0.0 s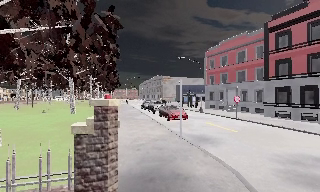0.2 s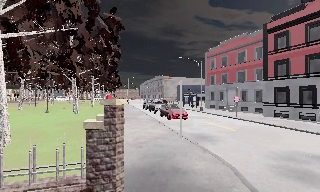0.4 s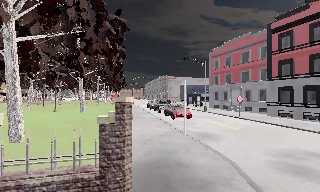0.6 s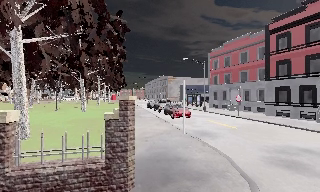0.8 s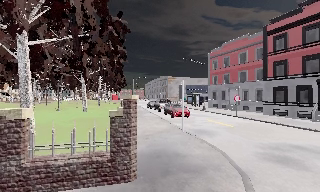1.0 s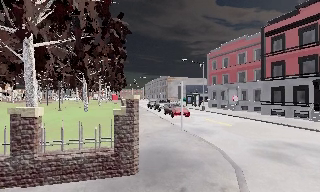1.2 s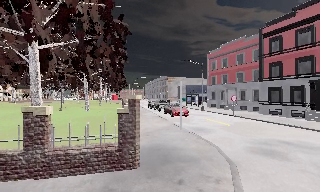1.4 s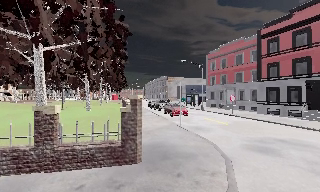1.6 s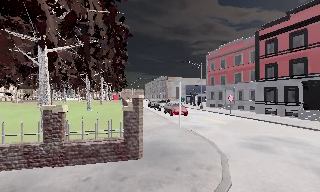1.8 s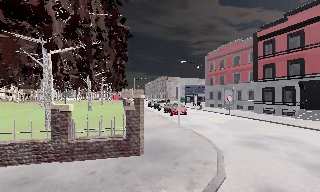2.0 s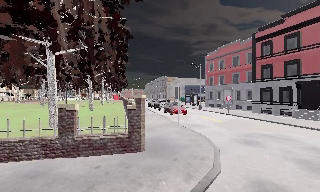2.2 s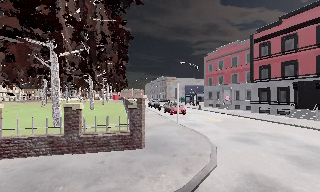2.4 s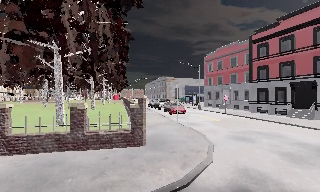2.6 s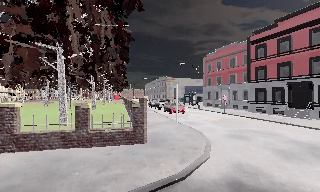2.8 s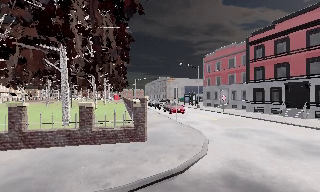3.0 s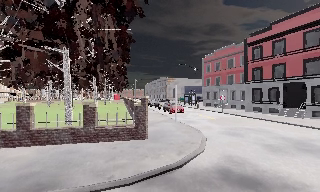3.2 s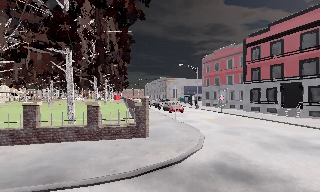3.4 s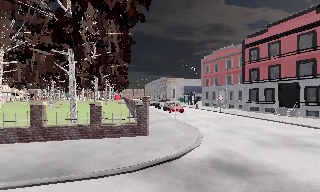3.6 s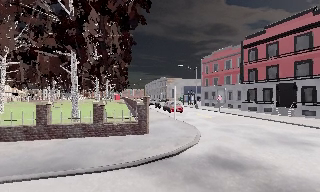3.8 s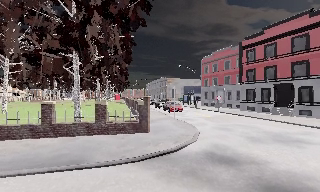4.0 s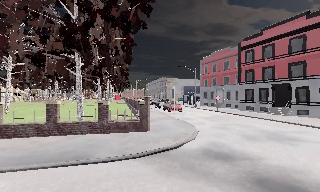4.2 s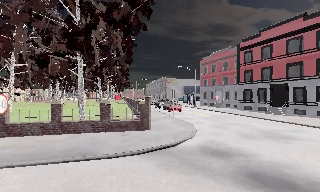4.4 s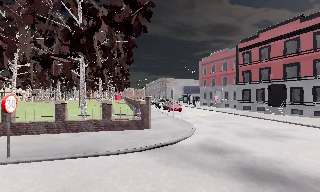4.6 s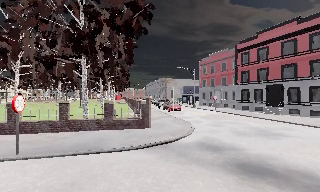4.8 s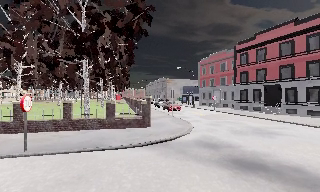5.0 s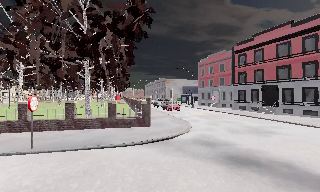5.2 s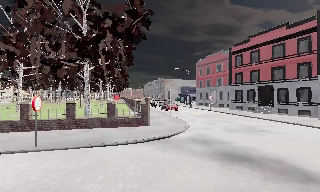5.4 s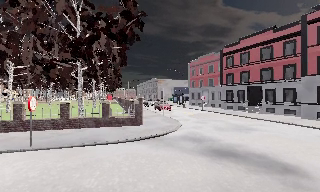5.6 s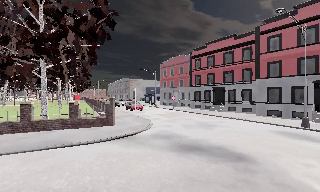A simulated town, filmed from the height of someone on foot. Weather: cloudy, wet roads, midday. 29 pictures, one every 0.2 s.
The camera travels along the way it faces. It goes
backward.
0.0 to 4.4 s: The camera travels backward, about 8 m, so what stands in front gets smaller.
4.4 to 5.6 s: The scene slides to the left, as the camera pans about 15 degrees to its right. It travels backward, about 2 m, so what stands in front gets smaller.
The film runs backward here.
